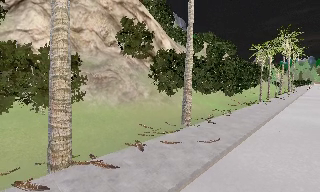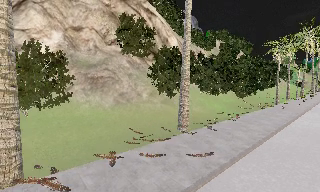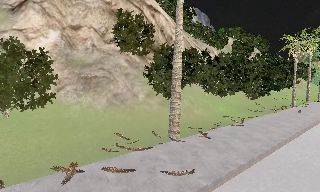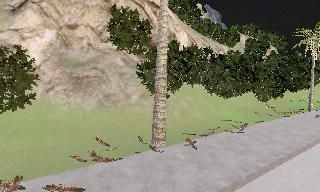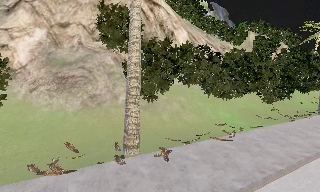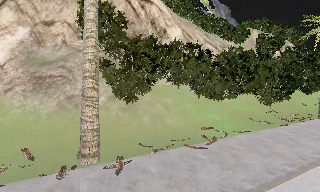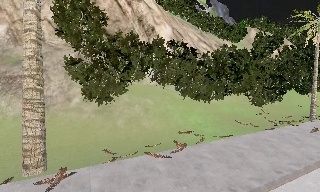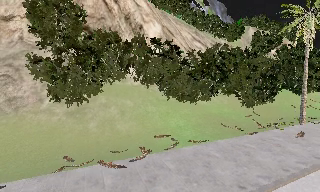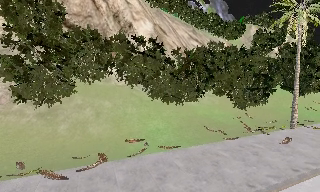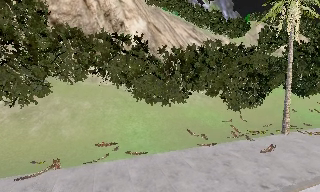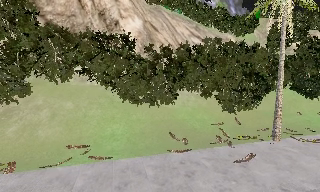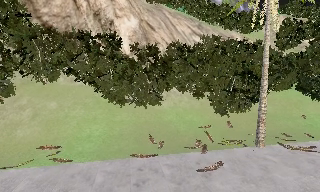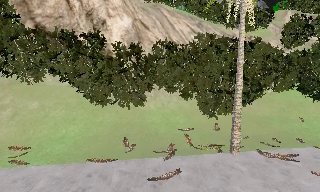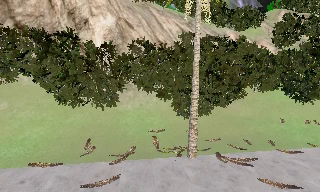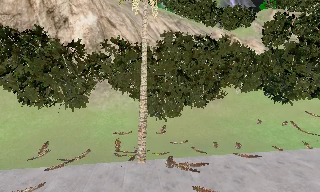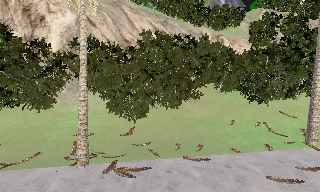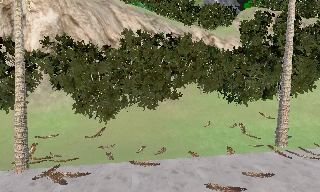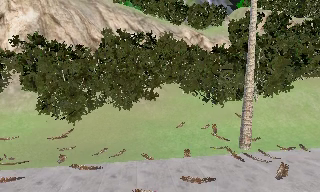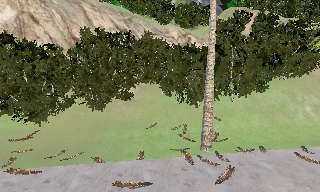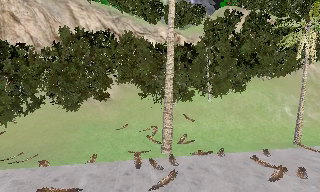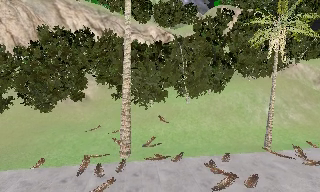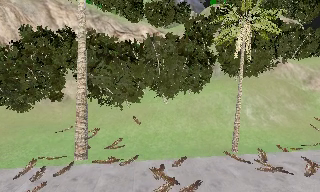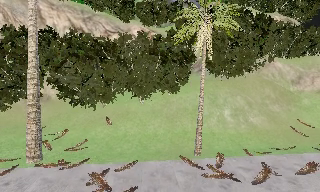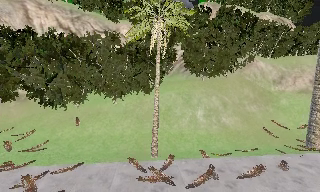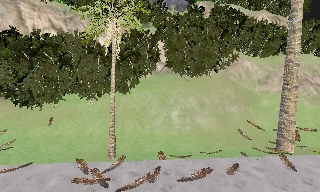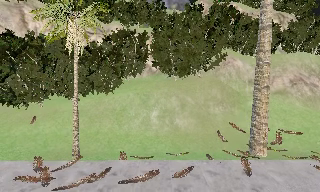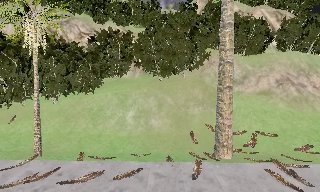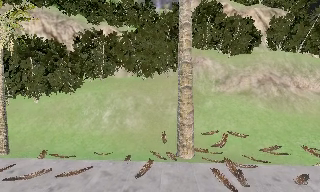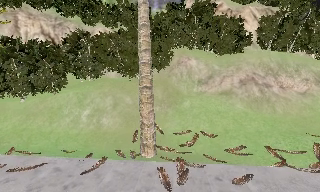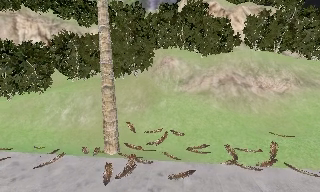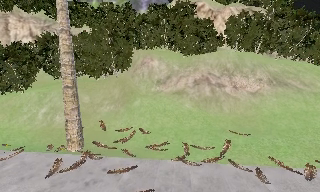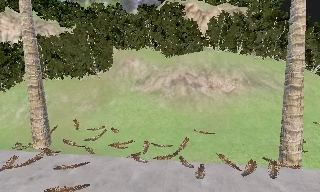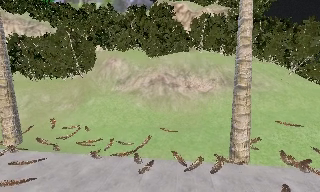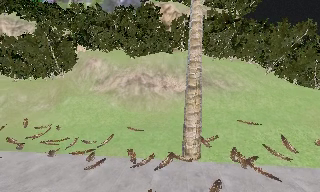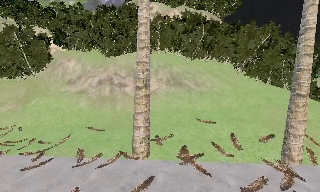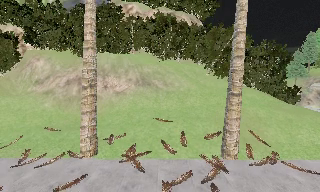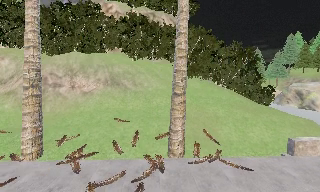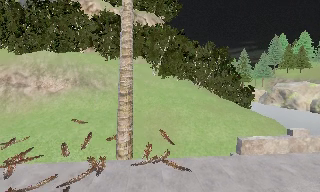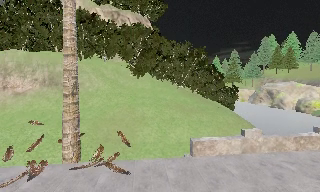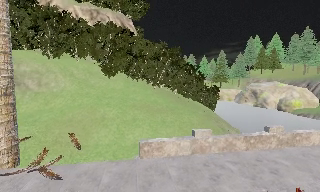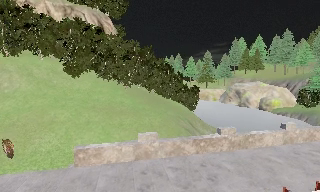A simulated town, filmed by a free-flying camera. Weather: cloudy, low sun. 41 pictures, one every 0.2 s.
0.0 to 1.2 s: The camera pans to its left, which is counterclockwise from overhead, by about 20 degrees. It travels to its right and forward, about 14 m, so close, fixed things drift to the left.
1.2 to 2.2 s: The camera pans to its left, which is counterclockwise from overhead, by about 15 degrees. It travels to its right, about 11 m, so close, fixed things drift to the left.
2.2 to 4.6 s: The camera travels to its right, about 25 m, so close, fixed things drift to the left.
4.6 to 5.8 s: The camera pans to its left, which is counterclockwise from overhead, by about 10 degrees. It travels to its right, about 14 m, so close, fixed things drift to the left.
5.8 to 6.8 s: The camera travels to its right, about 11 m, so close, fixed things drift to the left.
6.8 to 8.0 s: The camera swings to its right by about 15 degrees, and the scene slides to the left. It travels to its right, about 13 m, so close, fixed things drift to the left.
The film runs backward here.
